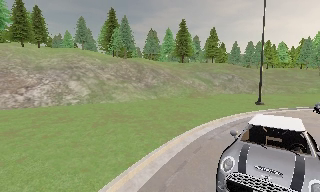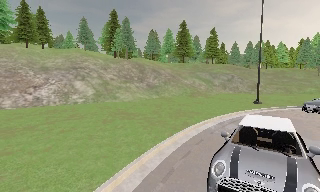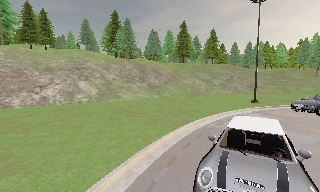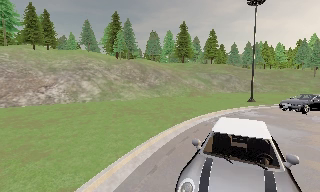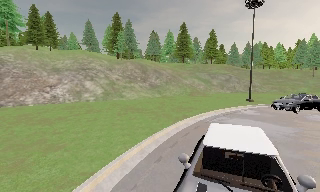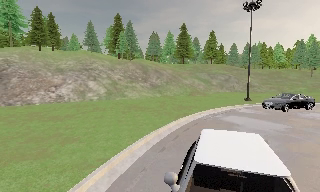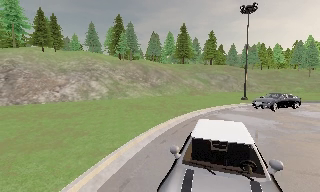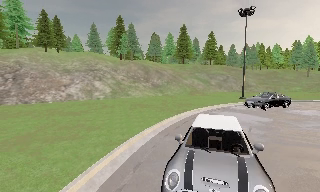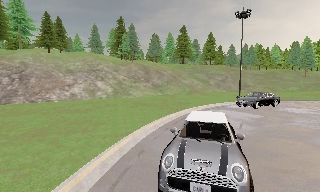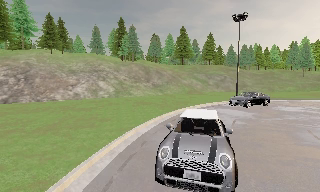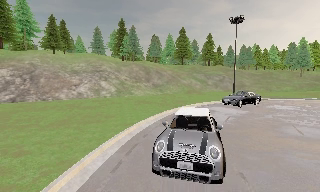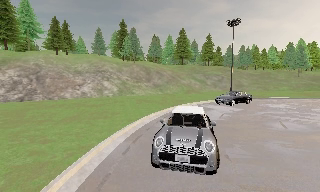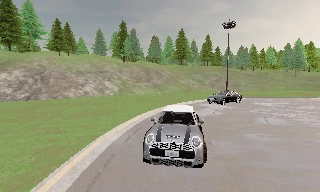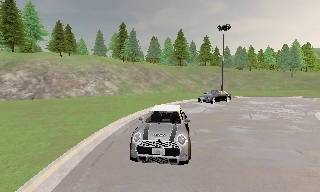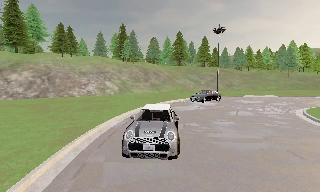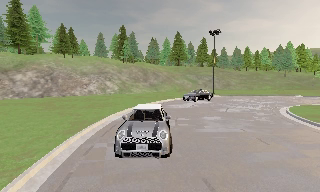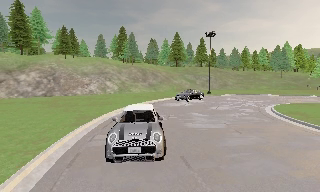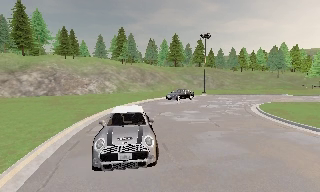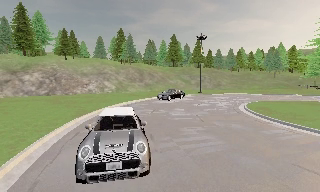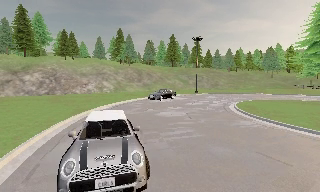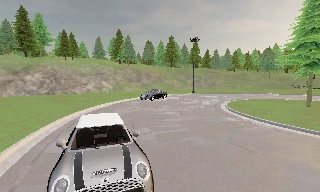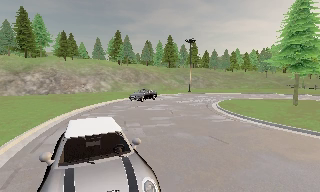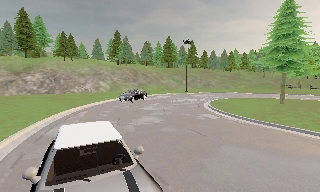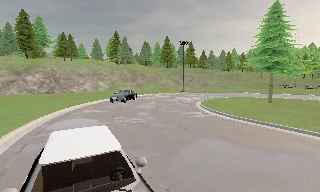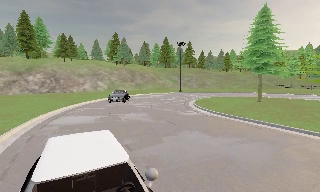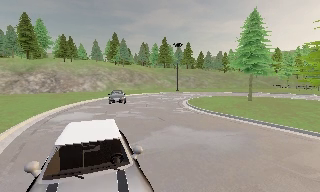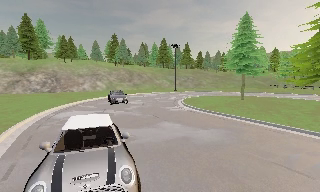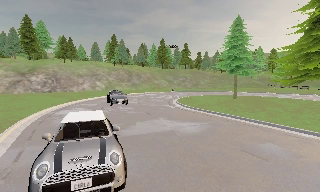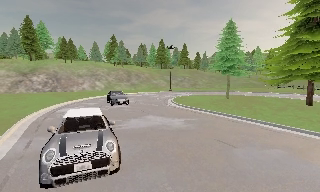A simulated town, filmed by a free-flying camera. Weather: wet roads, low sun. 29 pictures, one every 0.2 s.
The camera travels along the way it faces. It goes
backward.
0.0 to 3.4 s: The camera travels backward, about 17 m, so what stands in front gets smaller. It gains speed.
3.4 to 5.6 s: The camera travels backward and to its right, about 12 m, so what stands in front gets smaller.
The film runs forward here.
